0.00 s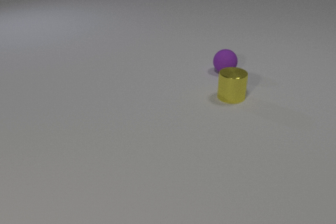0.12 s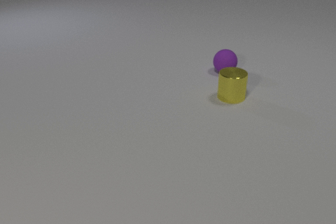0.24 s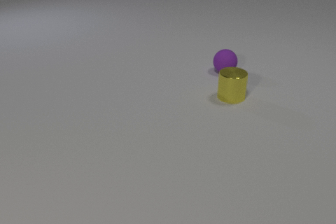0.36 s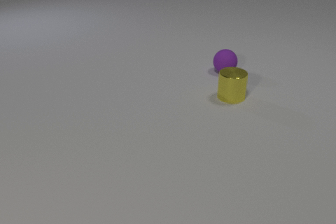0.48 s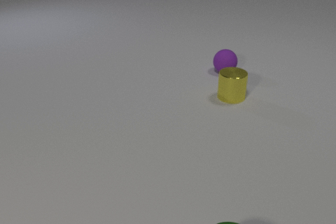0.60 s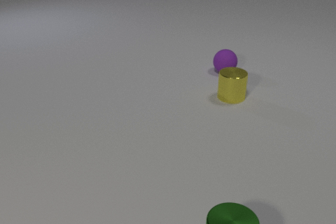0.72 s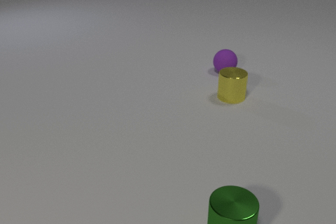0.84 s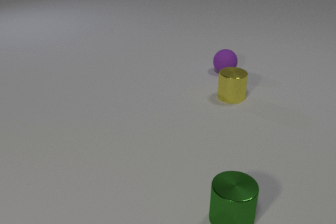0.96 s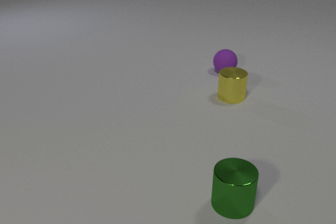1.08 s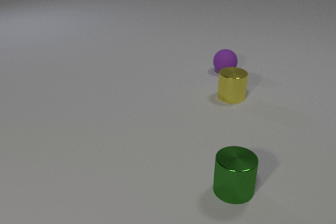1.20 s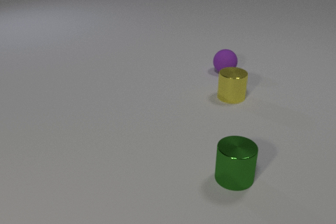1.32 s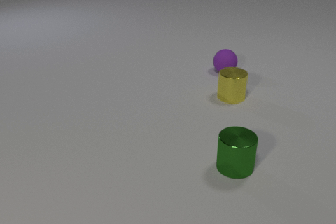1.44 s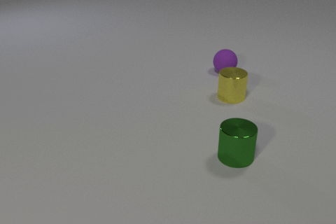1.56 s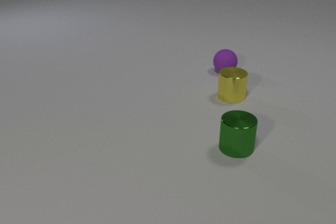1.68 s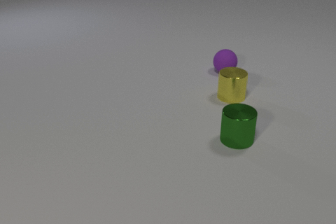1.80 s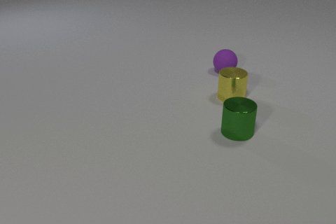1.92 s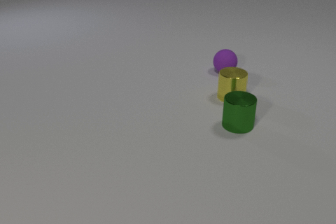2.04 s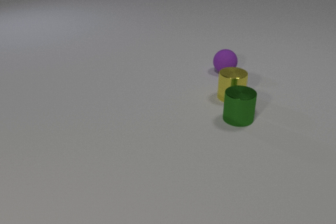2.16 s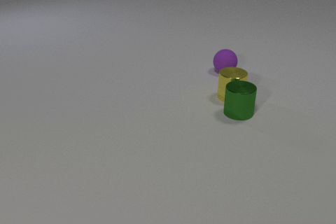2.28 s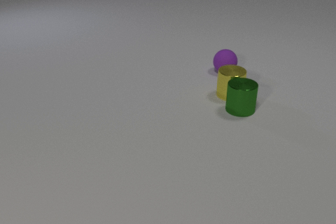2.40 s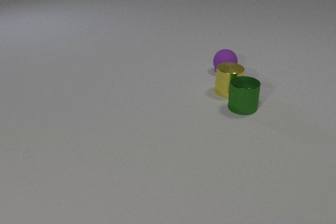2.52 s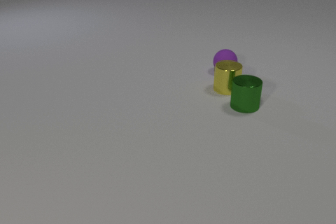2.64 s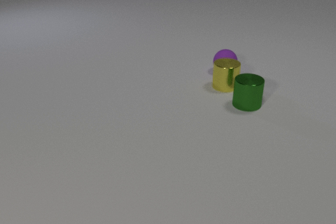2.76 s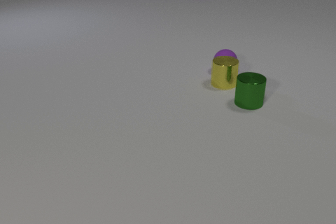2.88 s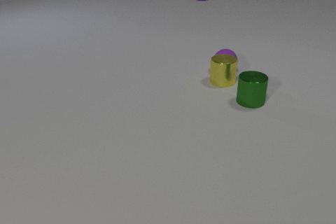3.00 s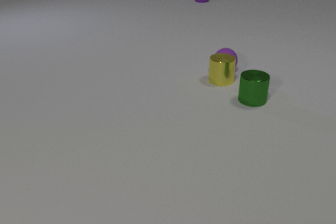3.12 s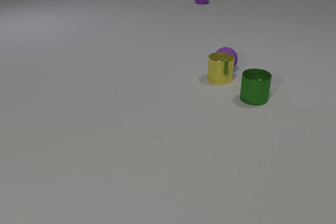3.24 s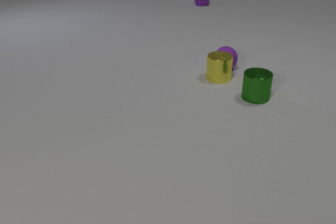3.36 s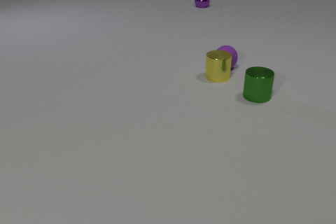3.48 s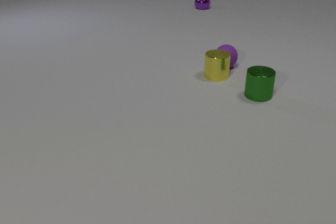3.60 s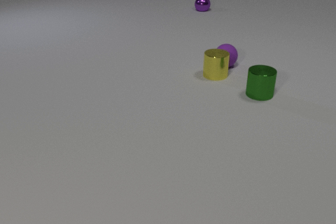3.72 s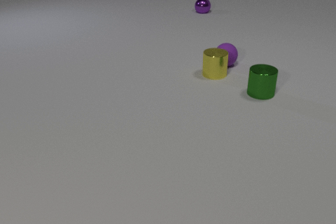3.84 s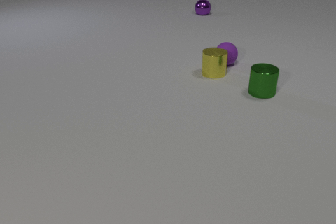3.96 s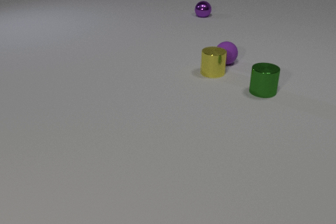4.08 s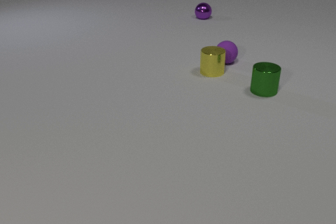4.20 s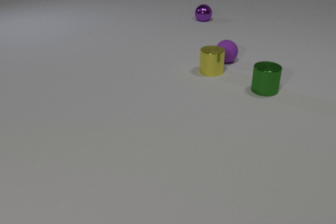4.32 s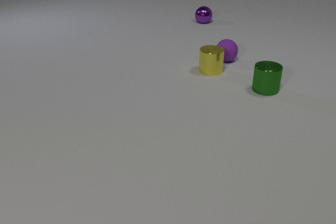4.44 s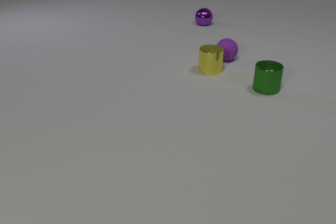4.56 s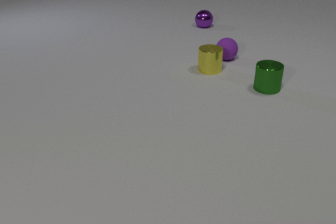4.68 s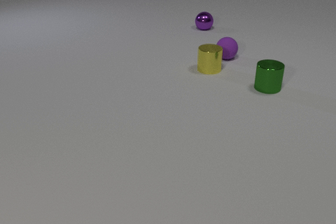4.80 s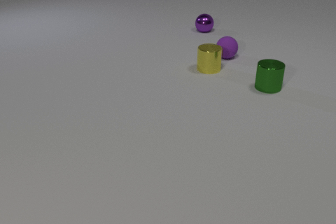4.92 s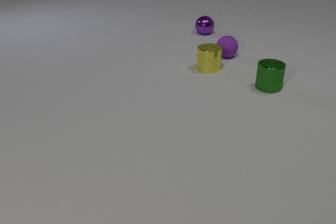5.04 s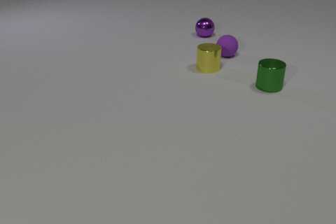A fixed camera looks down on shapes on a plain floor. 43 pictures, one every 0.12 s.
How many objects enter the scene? 2.
Are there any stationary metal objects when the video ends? no.
What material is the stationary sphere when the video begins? rubber.
0.00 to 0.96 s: The green metal cylinder comes in at the bottom edge, slides away from the camera.
0.96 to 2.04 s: The green metal cylinder slides away from the camera.
2.04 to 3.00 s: The green metal cylinder slides away from the camera. The yellow metal cylinder slides away from the camera. The purple metal sphere comes in at the top edge, rolls toward the camera. The green metal cylinder and the yellow metal cylinder collide. The yellow metal cylinder and the purple rubber sphere collide.
3.00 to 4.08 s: The green metal cylinder slides away from the camera and to the right. The yellow metal cylinder slides away from the camera and to the left. The purple rubber sphere rolls away from the camera. The purple metal sphere rolls toward the camera.
4.08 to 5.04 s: The green metal cylinder slides away from the camera. The yellow metal cylinder slides away from the camera. The purple rubber sphere rolls away from the camera. The purple metal sphere rolls toward the camera.
